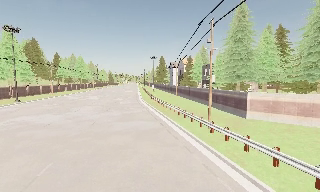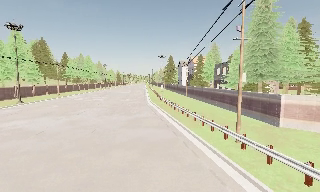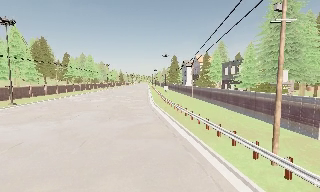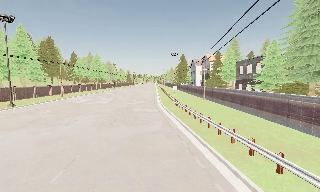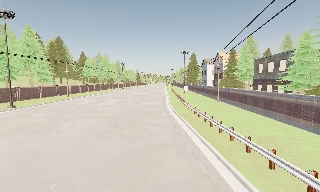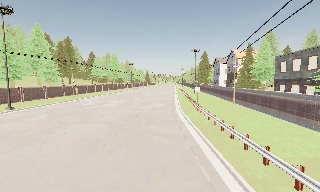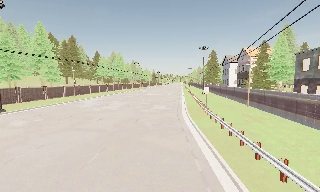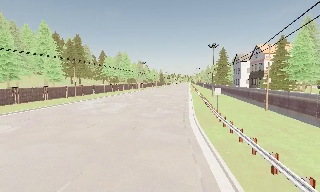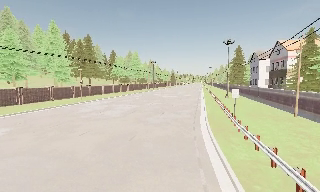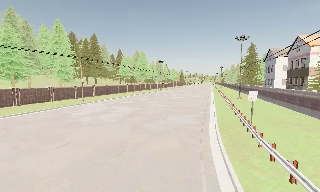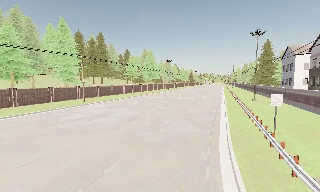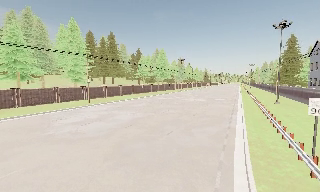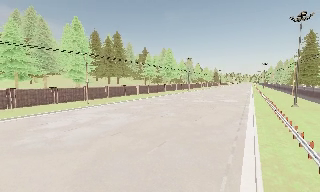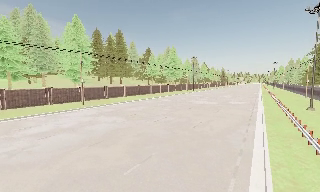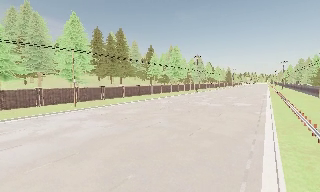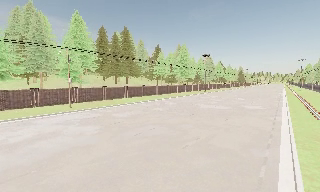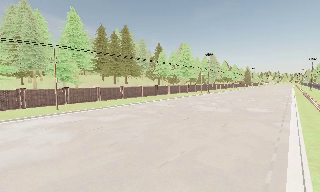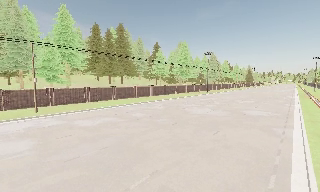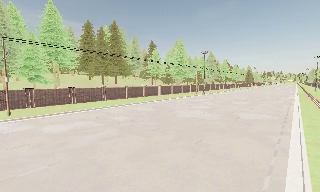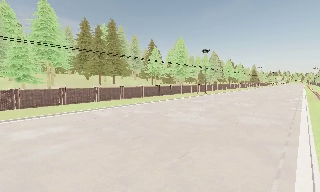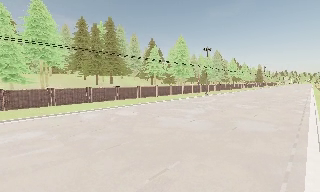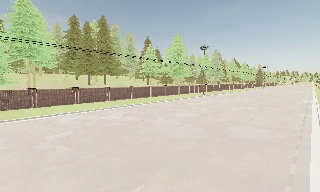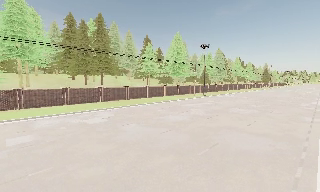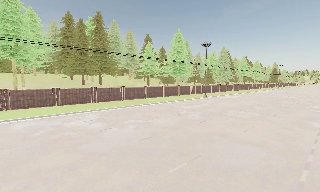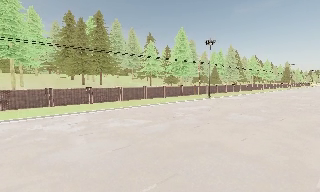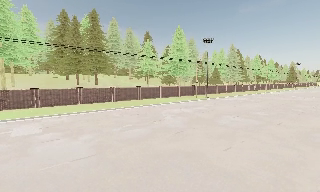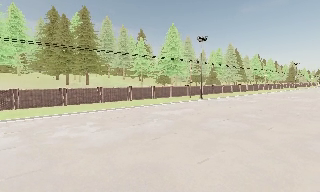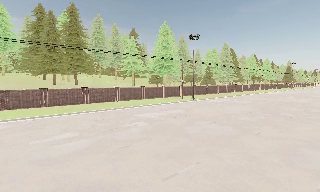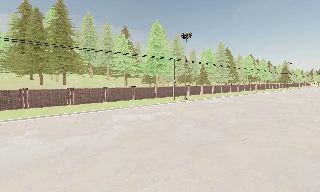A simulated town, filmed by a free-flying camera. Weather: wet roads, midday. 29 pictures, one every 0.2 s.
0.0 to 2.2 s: The camera pans to its left, which is counterclockwise from overhead, by about 35 degrees. It travels forward, about 25 m.
2.2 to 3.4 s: The camera pans to its left, which is counterclockwise from overhead, by about 15 degrees. It travels forward and to its right, about 13 m, so what stands in front looms larger.
3.4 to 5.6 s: The camera pans to its left, which is counterclockwise from overhead, by about 10 degrees. It travels to its right and forward, about 25 m, so close, fixed things drift to the left.
The film runs forward here.
